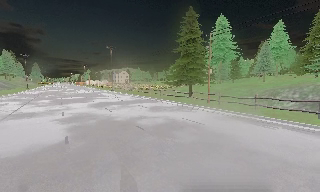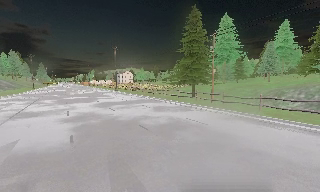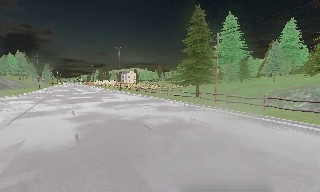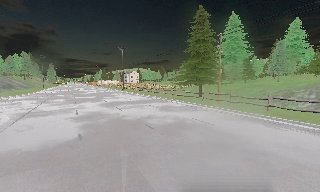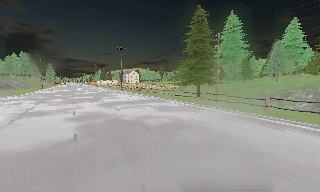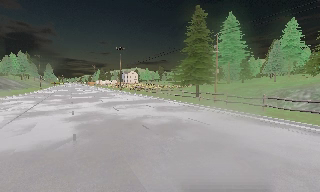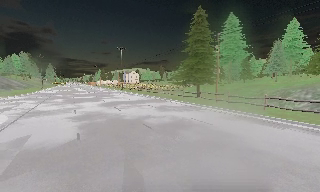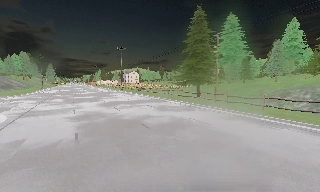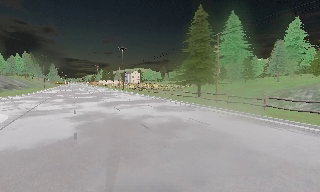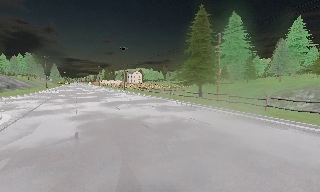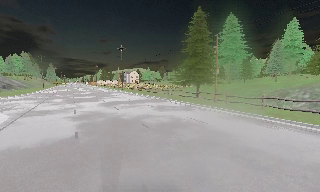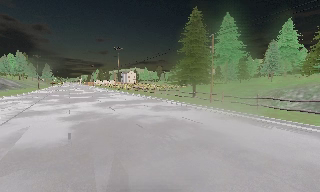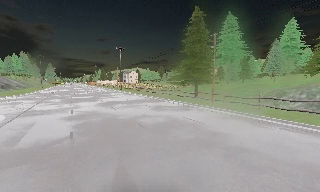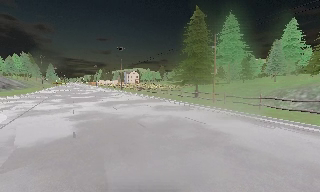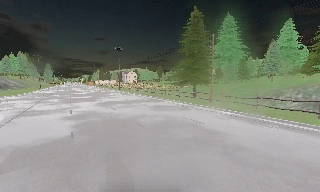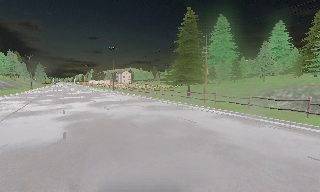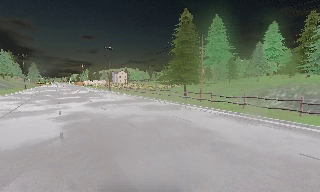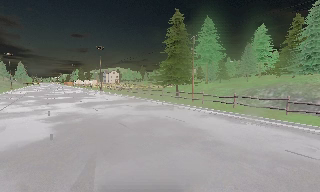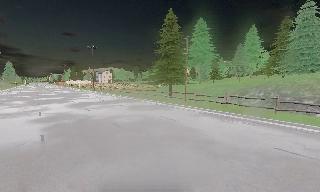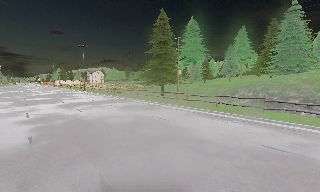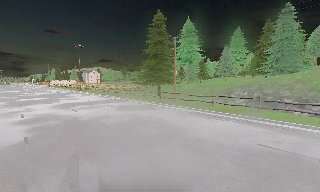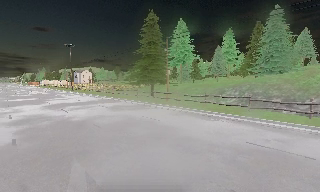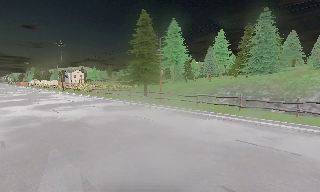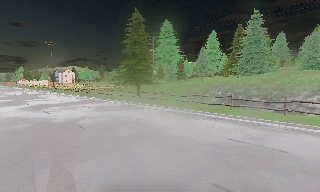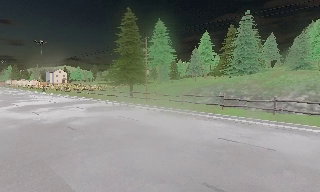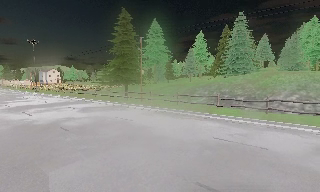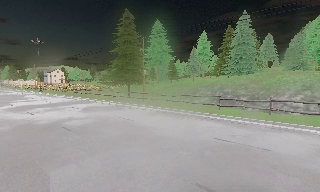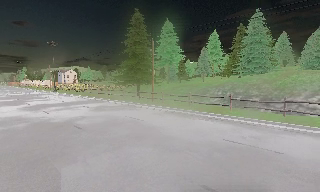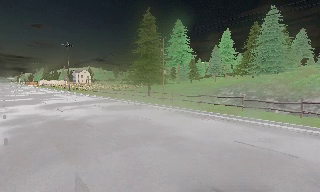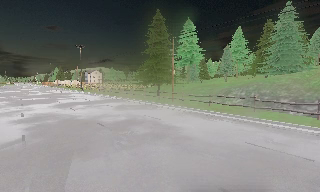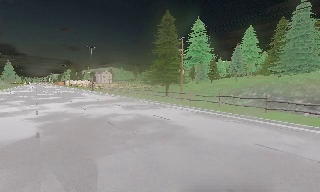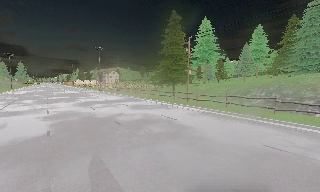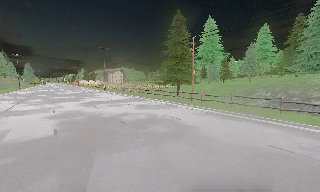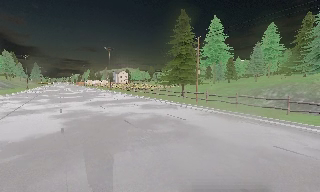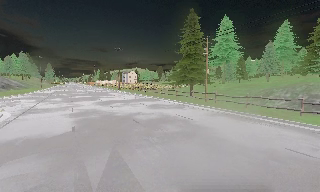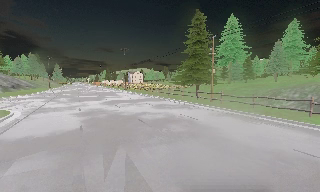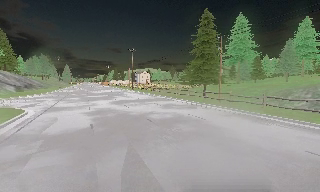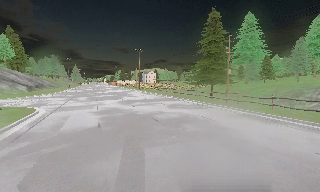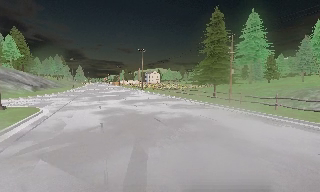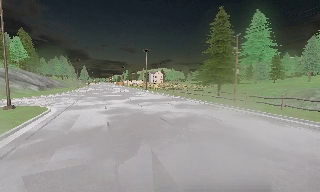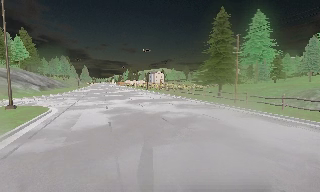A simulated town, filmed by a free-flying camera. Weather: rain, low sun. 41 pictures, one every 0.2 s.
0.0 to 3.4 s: The camera travels backward and to its right, about 1 m, so what stands in front gets smaller.
3.4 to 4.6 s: The camera swings to its right by about 15 degrees, and the scene slides to the left.
4.6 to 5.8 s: The camera shifts only a little, or ends up much as it began.
5.8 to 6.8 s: The scene slides to the right, as the camera pans about 10 degrees to its left.
6.8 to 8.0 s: The camera shifts only a little, or ends up much as it began.
The film runs backward here.
